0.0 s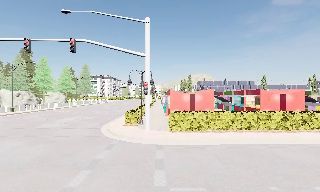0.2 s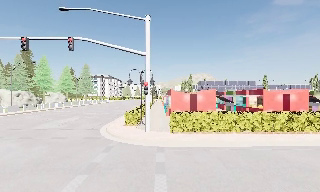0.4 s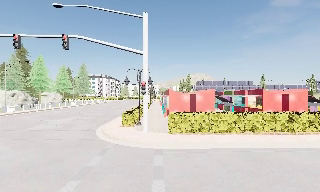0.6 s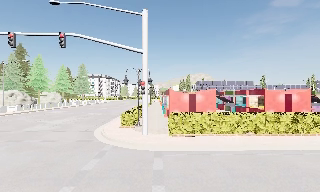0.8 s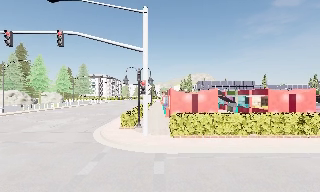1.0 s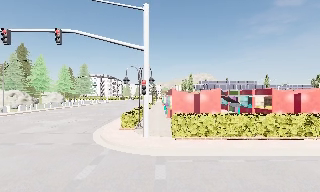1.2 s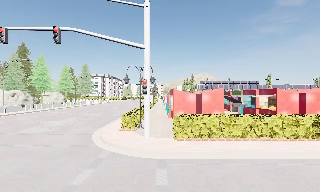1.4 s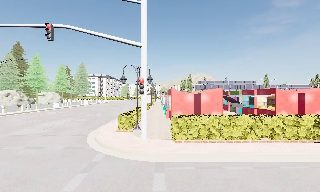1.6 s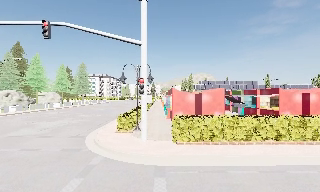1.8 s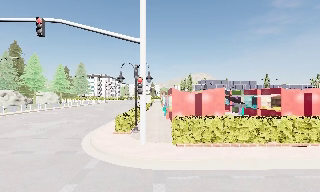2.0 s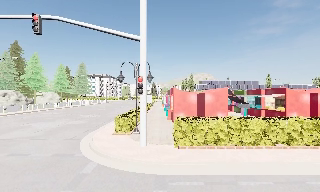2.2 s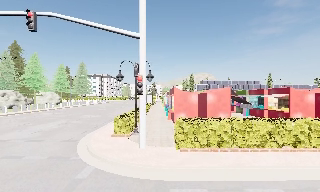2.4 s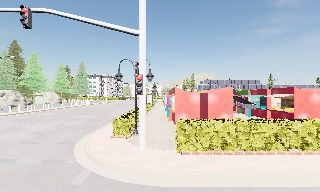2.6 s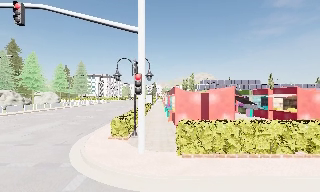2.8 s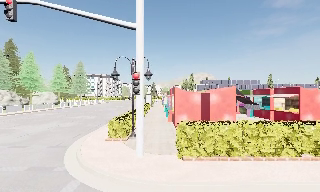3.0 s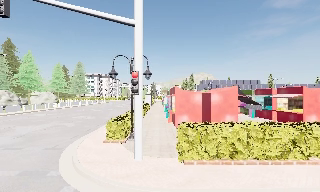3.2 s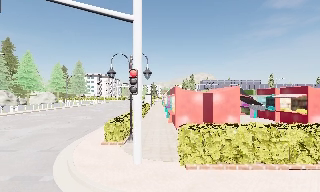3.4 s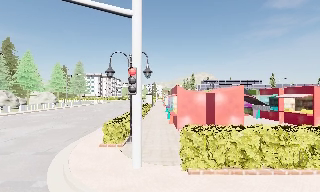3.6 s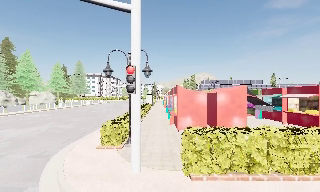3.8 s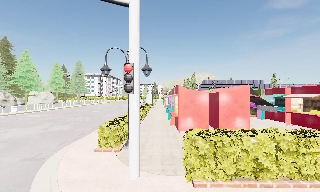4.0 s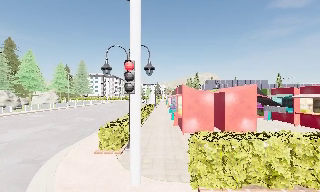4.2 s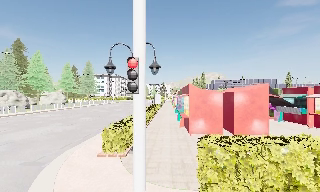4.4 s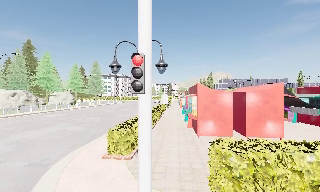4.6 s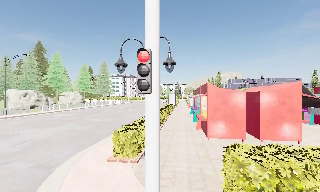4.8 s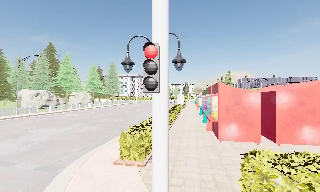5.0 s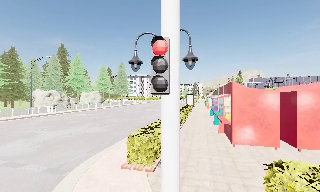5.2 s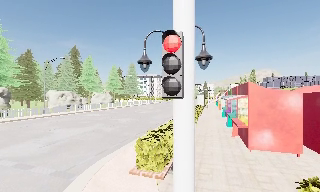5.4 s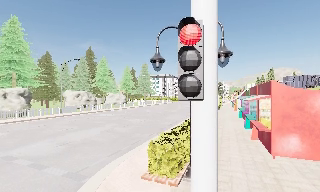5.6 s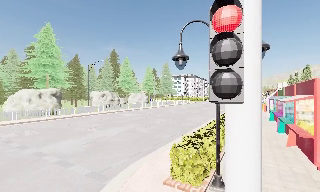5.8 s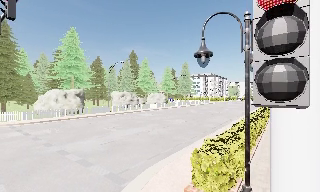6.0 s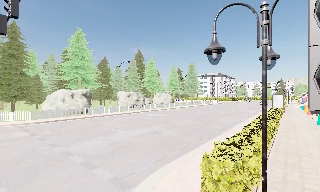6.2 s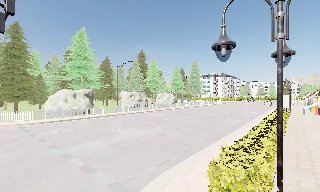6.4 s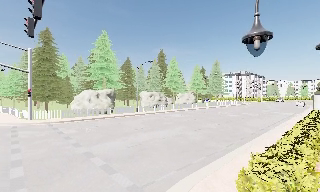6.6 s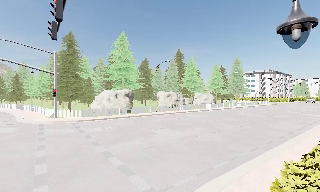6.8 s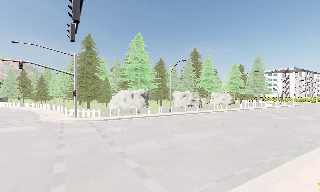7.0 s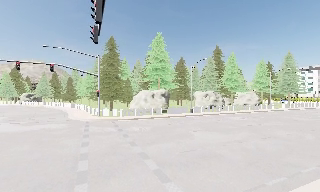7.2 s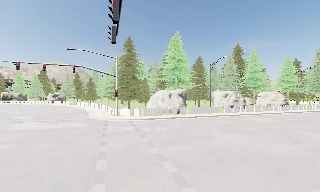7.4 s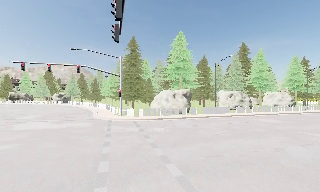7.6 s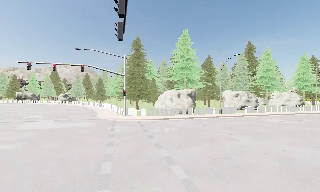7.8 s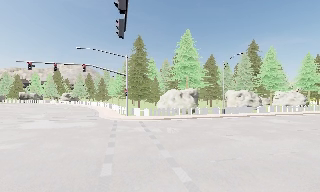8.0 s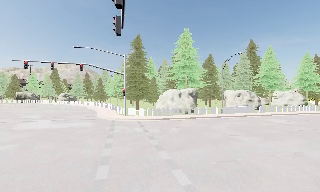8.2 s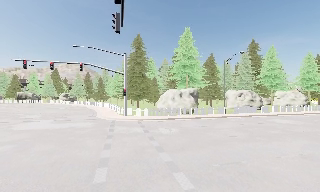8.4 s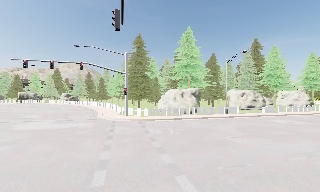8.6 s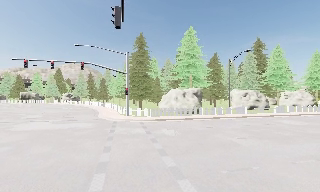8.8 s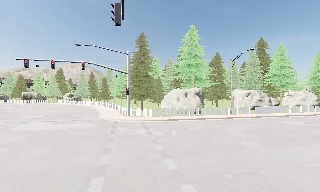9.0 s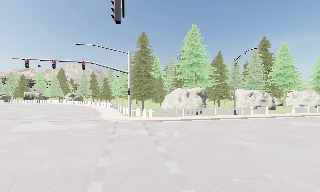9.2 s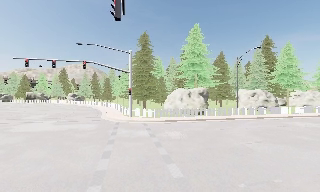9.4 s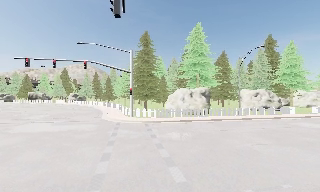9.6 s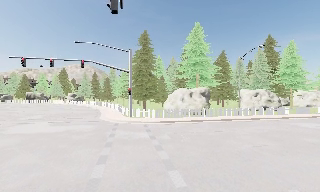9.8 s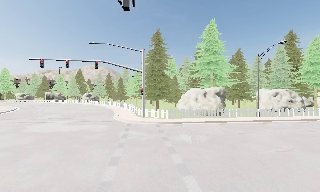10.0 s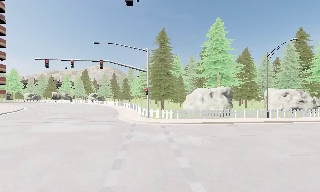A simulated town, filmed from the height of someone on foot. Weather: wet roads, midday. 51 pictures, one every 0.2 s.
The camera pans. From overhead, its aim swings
counterclockwise.
The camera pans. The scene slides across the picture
to the right.
0.0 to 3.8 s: The camera travels forward, about 6 m, so what stands in front looms larger.
3.8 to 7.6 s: The scene slides to the right, as the camera pans about 75 degrees to its left. It travels forward, about 6 m.
7.6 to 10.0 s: The camera travels forward, about 3 m, so what stands in front looms larger.
The film runs forward here.
